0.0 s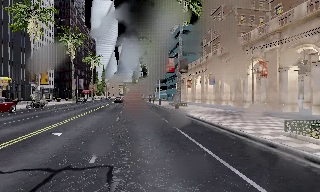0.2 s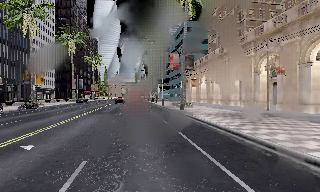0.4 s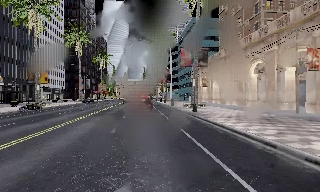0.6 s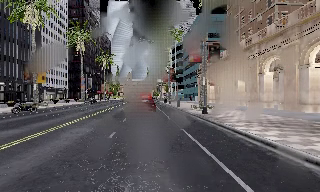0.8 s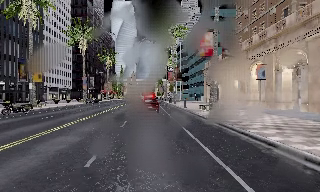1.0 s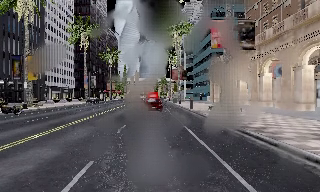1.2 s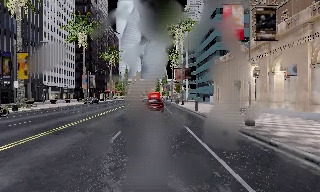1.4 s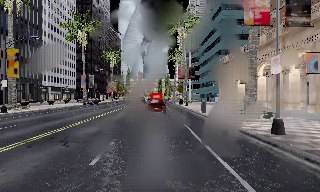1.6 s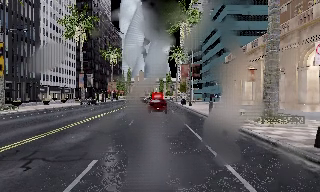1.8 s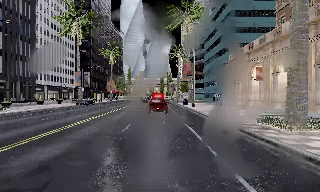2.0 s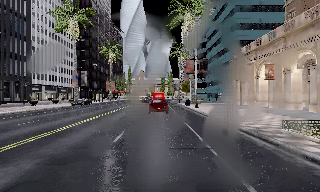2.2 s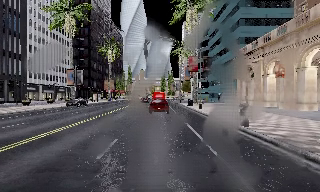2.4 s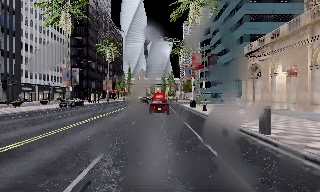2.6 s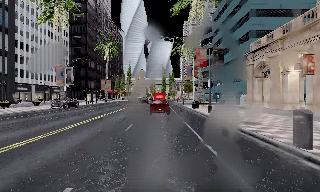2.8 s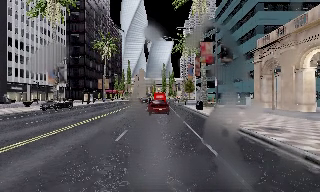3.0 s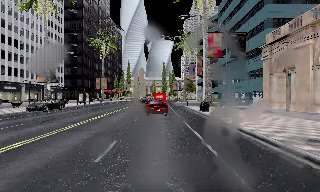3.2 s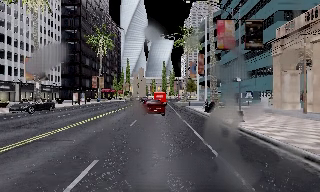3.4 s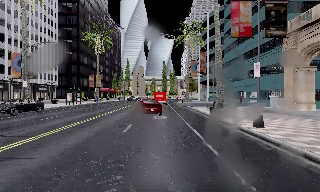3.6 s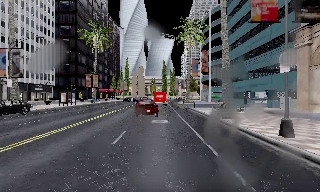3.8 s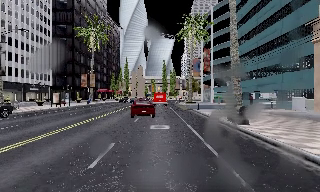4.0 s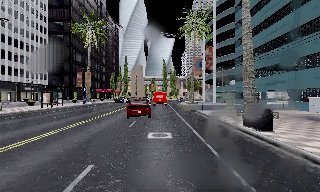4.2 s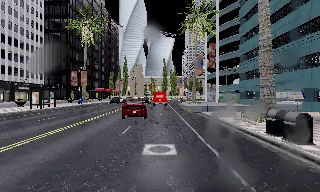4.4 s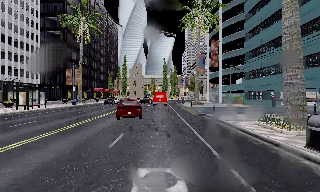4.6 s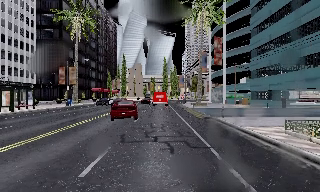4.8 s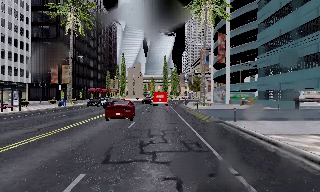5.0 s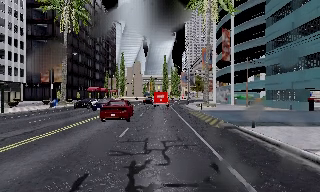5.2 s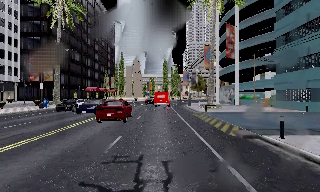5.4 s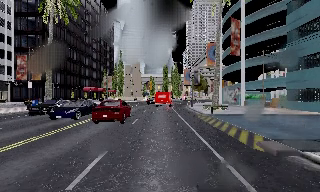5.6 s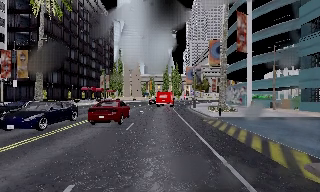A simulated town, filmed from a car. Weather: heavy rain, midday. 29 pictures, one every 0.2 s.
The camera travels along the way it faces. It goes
forward.
0.0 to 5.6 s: The camera pans to its left, which is counterclockwise from overhead, by about 10 degrees. It travels forward, about 55 m, so what stands in front looms larger.
The film runs forward here.
